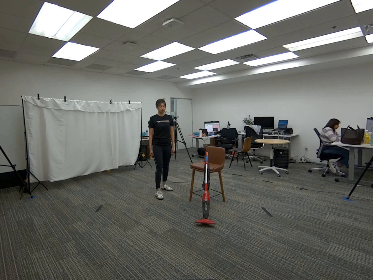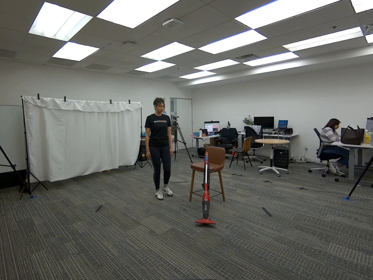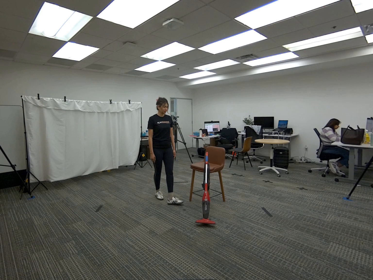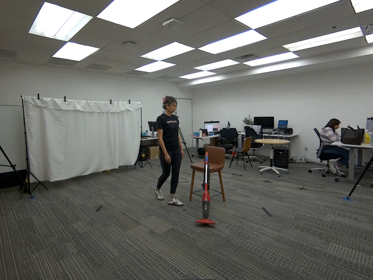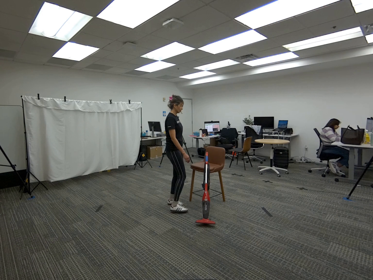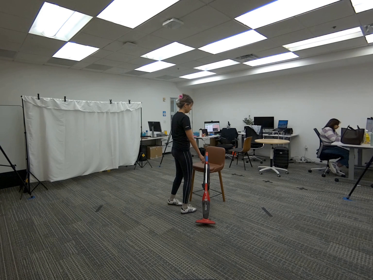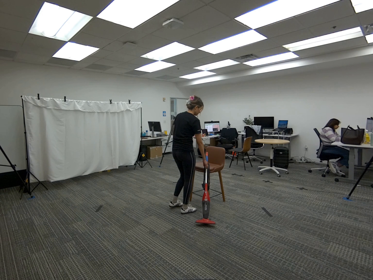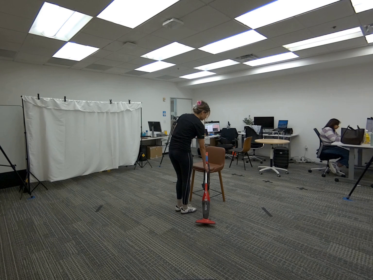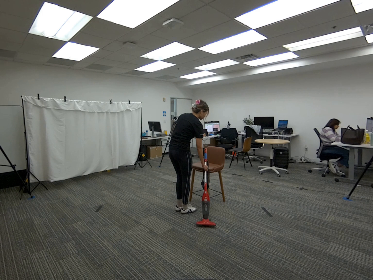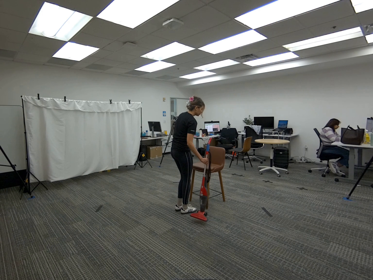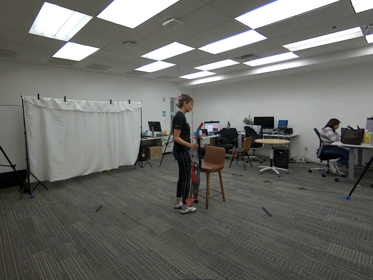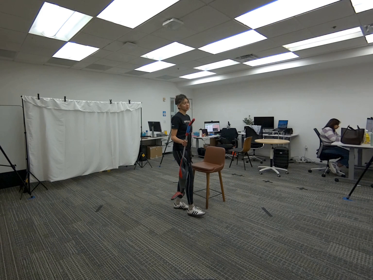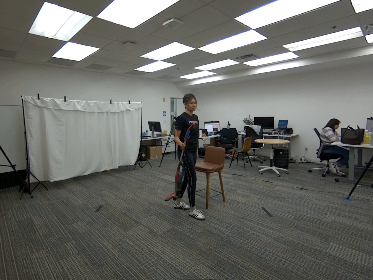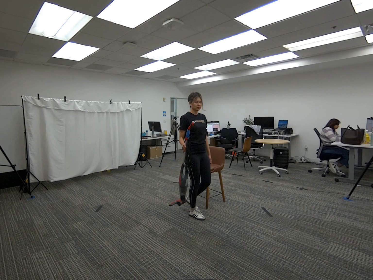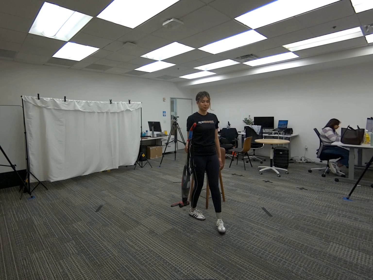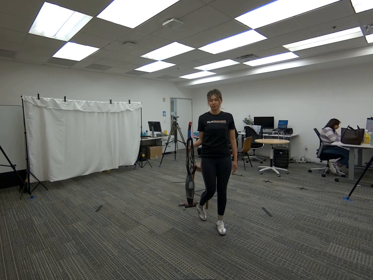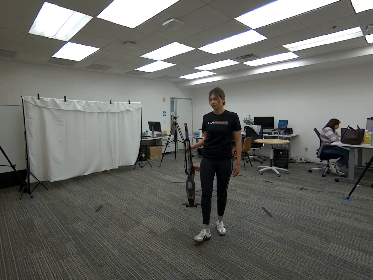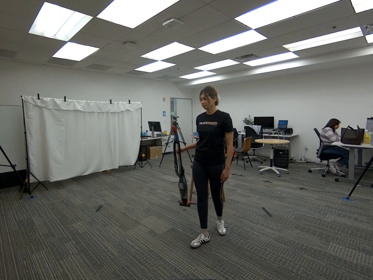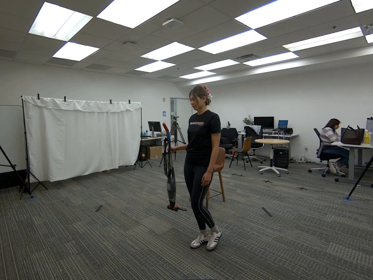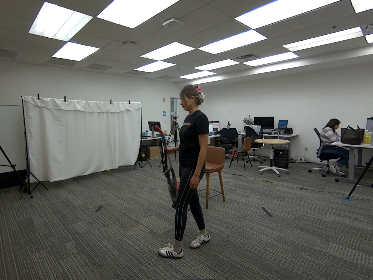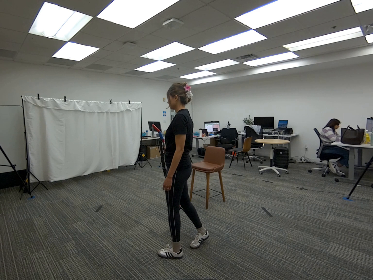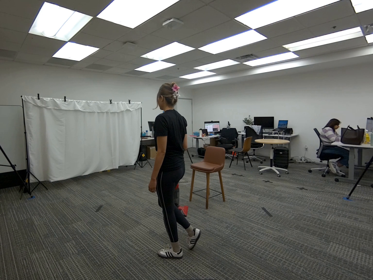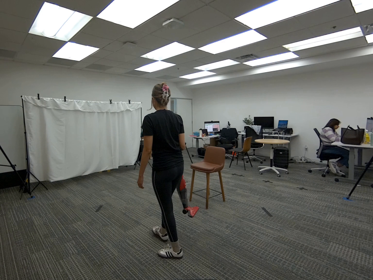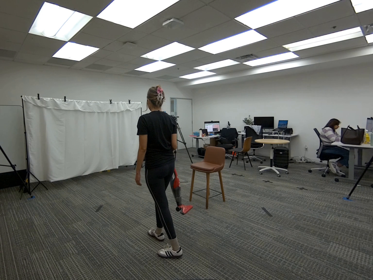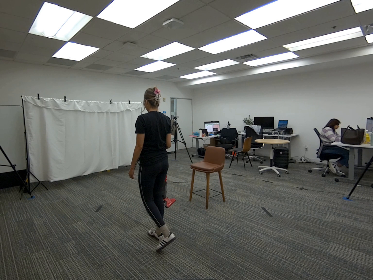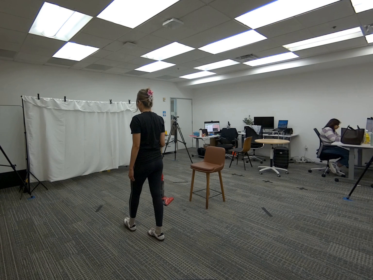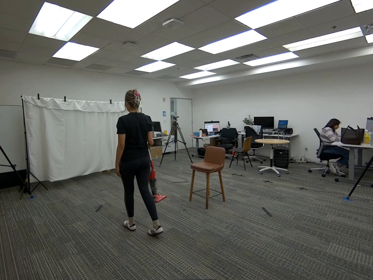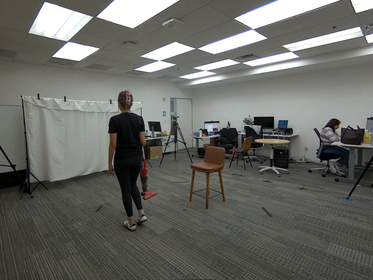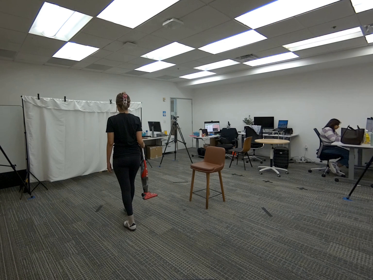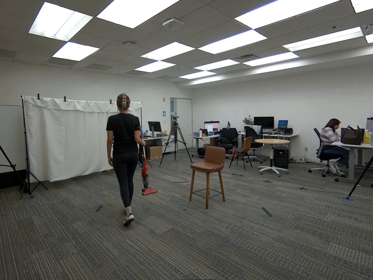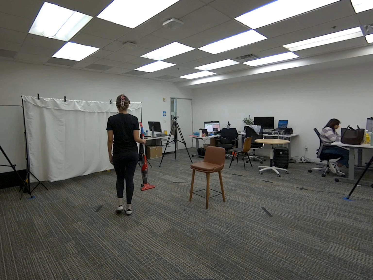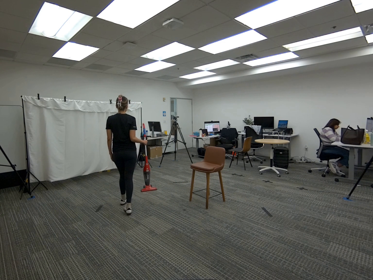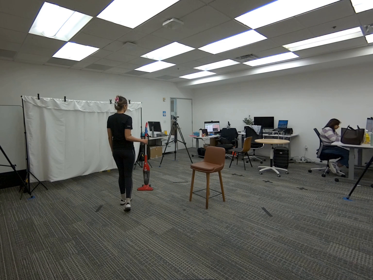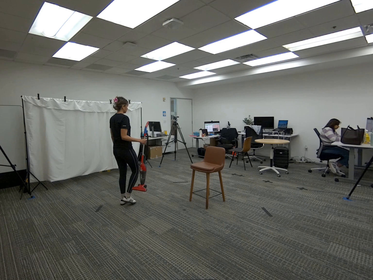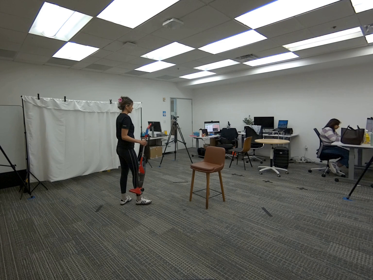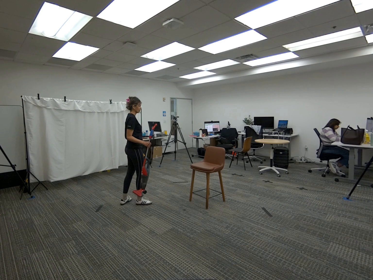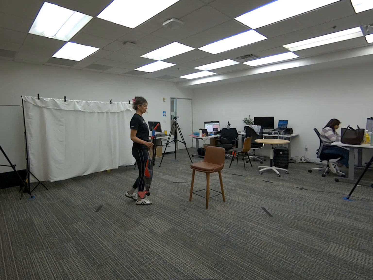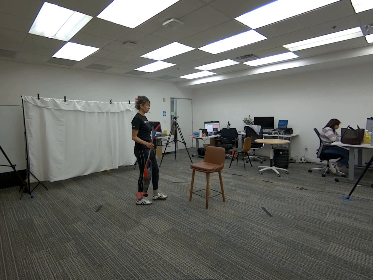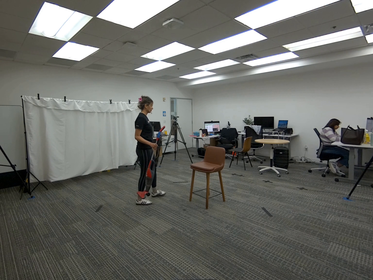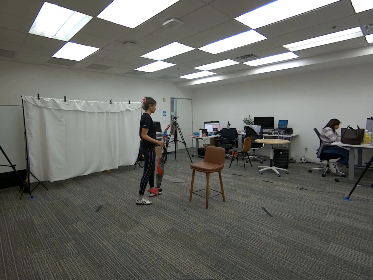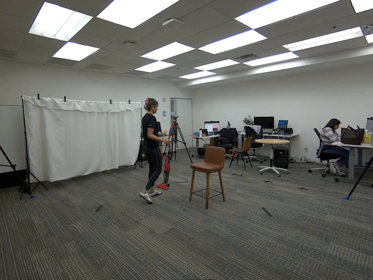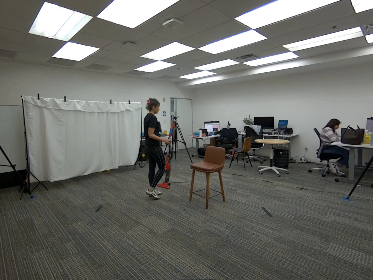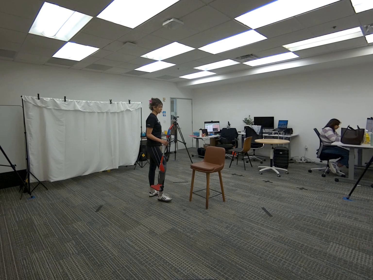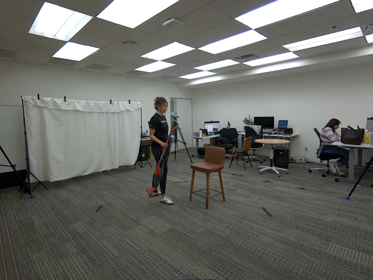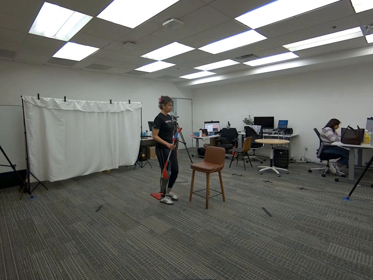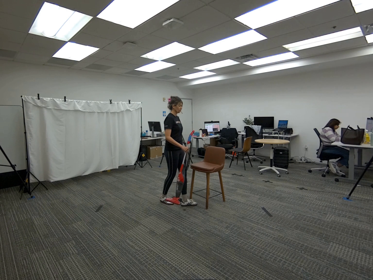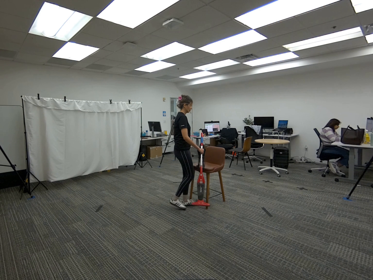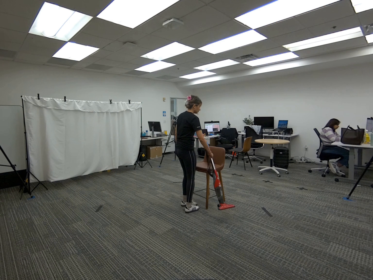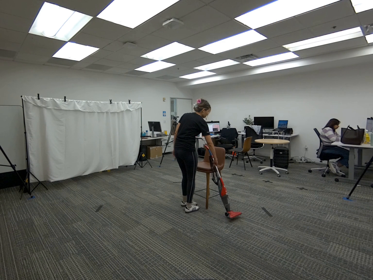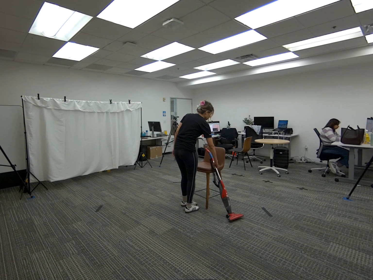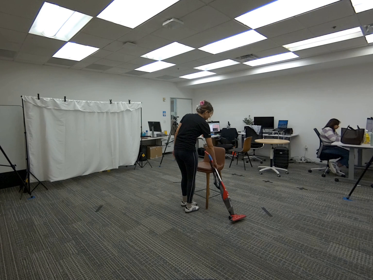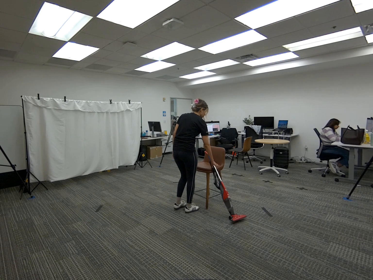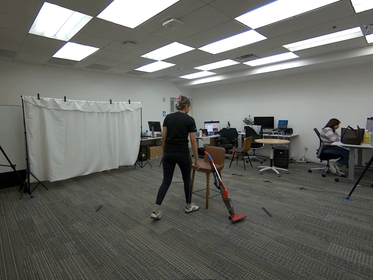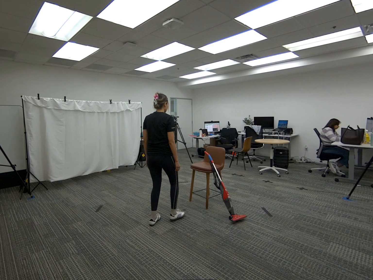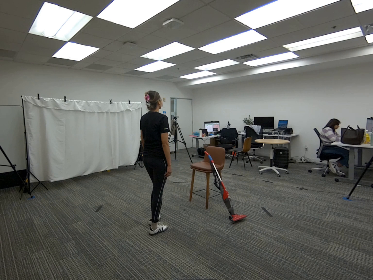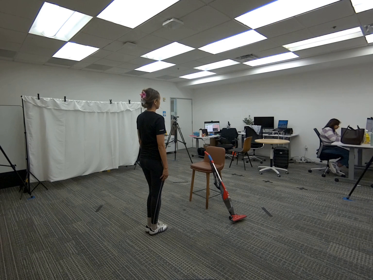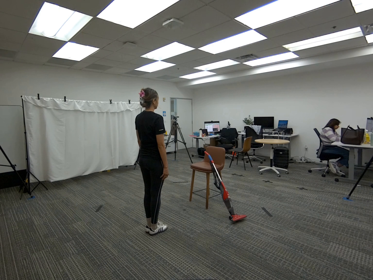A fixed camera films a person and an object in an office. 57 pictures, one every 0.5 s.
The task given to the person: Walk over to the vacuum leaning against the tall bar stool and pick up the vacuum with your right hand and walk around within the bounding area and then place the vacuum back so that it leans against the tall bar stool.
